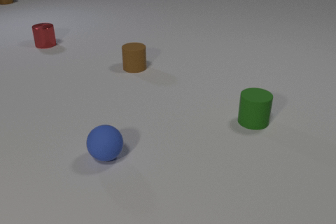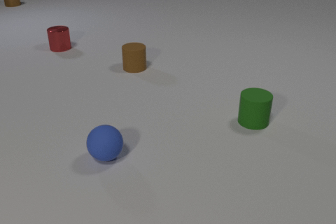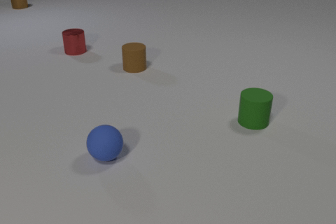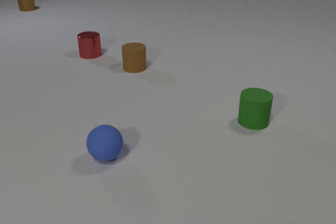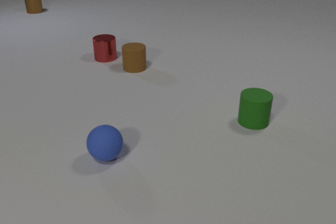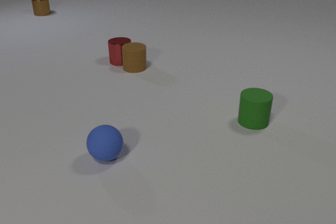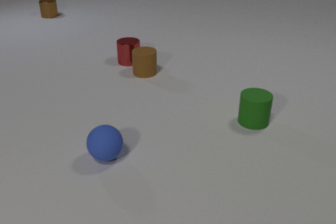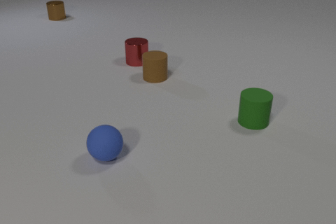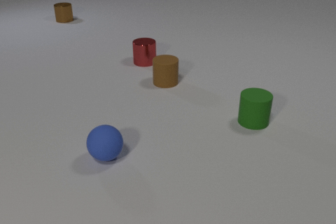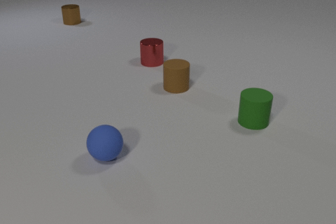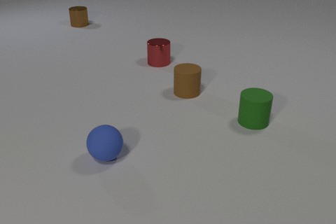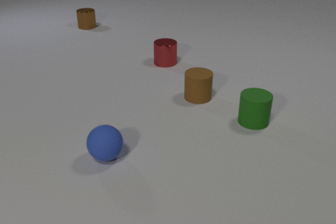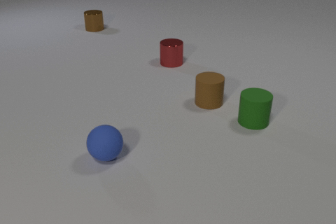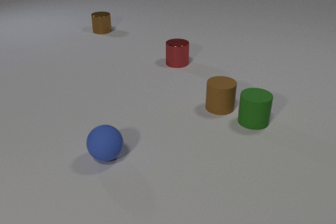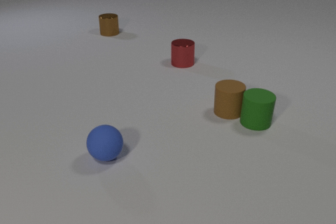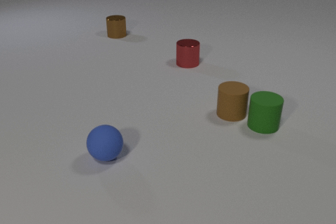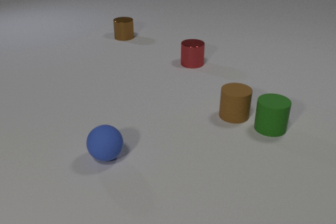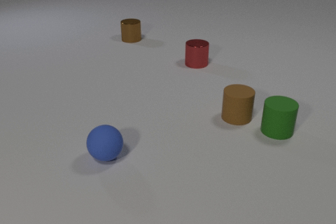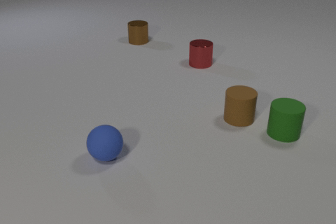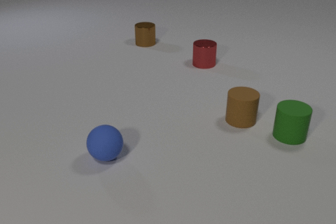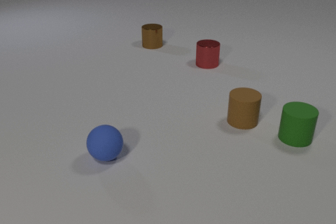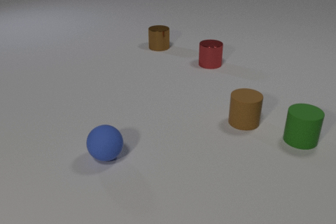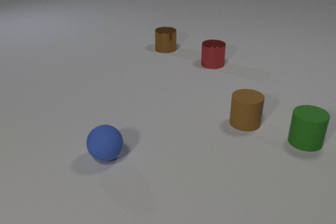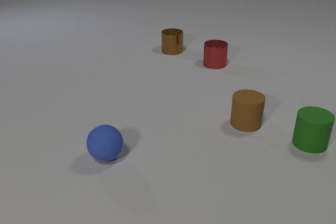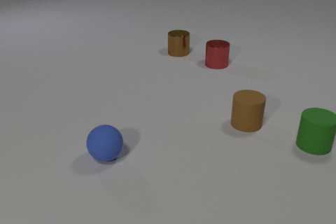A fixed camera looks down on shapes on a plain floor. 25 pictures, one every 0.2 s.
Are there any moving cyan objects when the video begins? no.
What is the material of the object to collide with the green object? rubber.
How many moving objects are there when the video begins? 2.
0.0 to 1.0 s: The red metal cylinder slides to the right and toward the camera. The brown metal cylinder slides toward the camera and to the right. The red metal cylinder and the brown rubber cylinder collide.
1.0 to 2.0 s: The red metal cylinder slides to the right. The brown rubber cylinder slides toward the camera and to the right. The brown metal cylinder slides toward the camera and to the right.
2.0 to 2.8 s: The red metal cylinder slides to the right. The brown rubber cylinder slides to the right and toward the camera. The brown metal cylinder slides toward the camera and to the right. The brown rubber cylinder and the green rubber cylinder collide.
2.8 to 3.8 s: The red metal cylinder slides to the right. The brown rubber cylinder slides toward the camera and to the right. The brown metal cylinder slides to the right and toward the camera. The green rubber cylinder slides to the right and toward the camera.
3.8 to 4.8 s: The red metal cylinder slides to the right. The brown rubber cylinder moves, and ends about where it began. The brown metal cylinder slides to the right and toward the camera. The green rubber cylinder slides to the right.
